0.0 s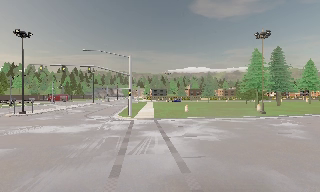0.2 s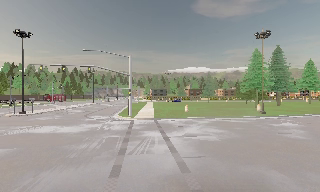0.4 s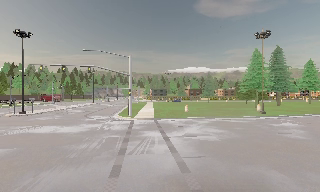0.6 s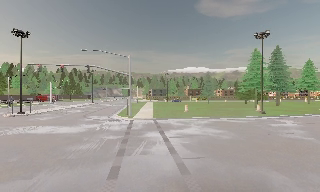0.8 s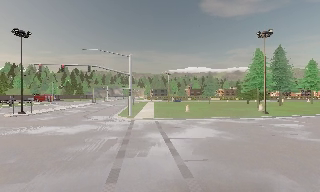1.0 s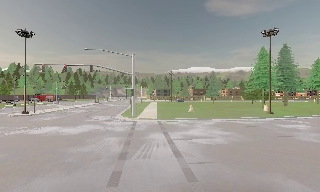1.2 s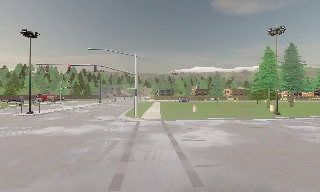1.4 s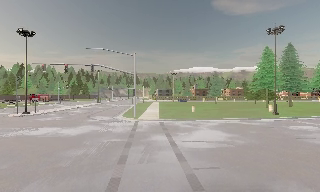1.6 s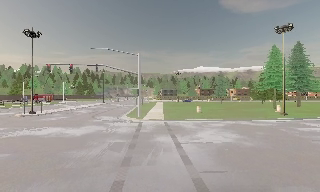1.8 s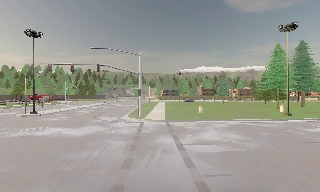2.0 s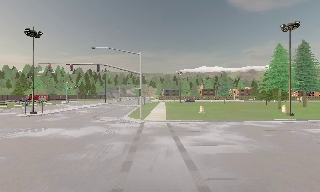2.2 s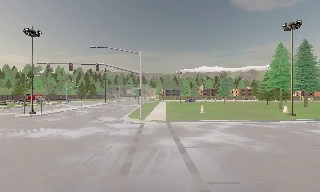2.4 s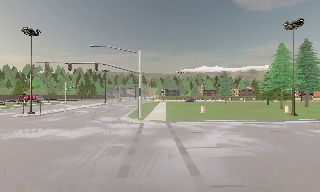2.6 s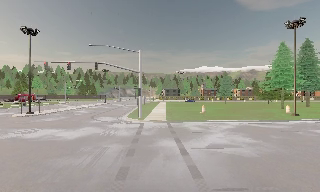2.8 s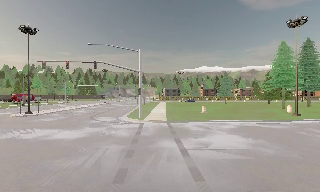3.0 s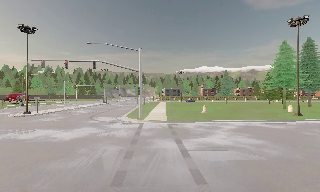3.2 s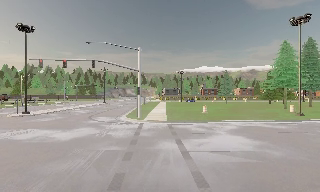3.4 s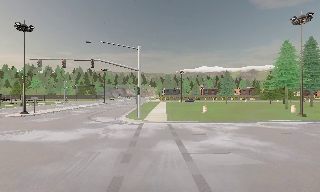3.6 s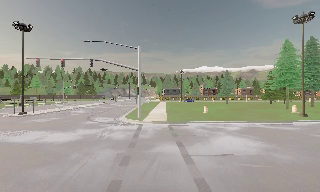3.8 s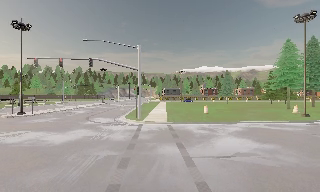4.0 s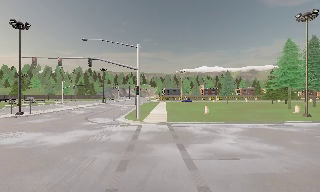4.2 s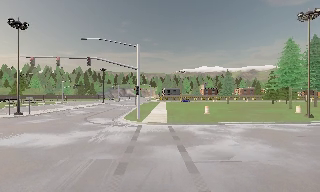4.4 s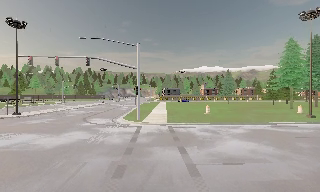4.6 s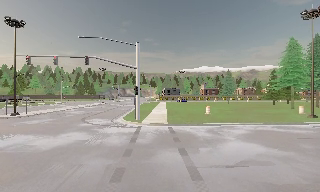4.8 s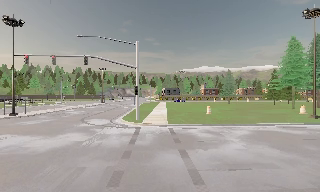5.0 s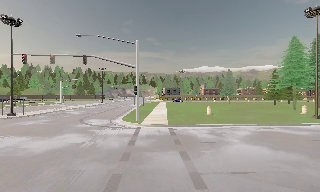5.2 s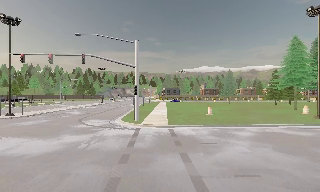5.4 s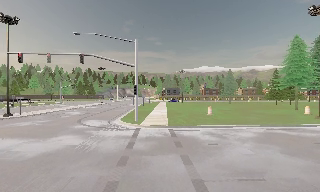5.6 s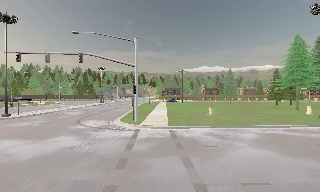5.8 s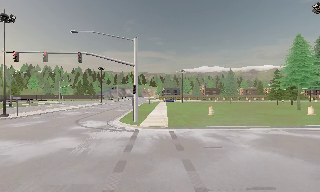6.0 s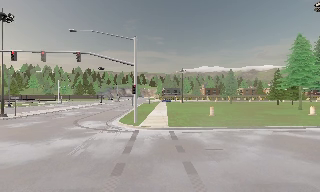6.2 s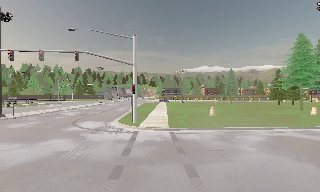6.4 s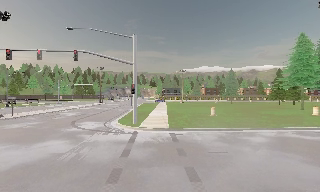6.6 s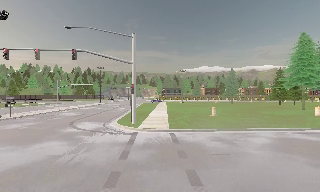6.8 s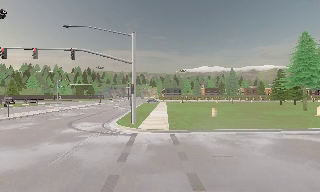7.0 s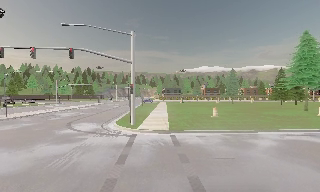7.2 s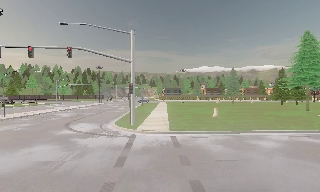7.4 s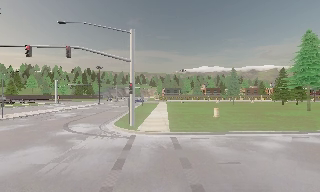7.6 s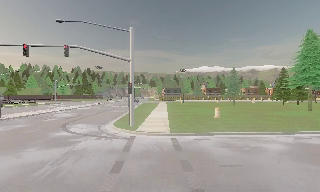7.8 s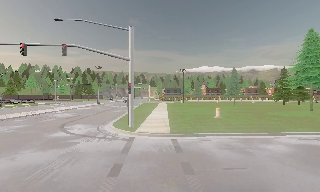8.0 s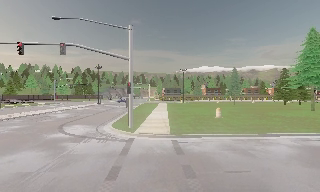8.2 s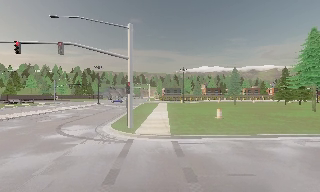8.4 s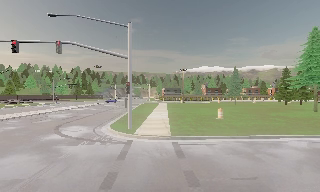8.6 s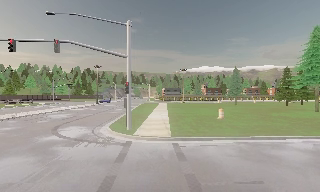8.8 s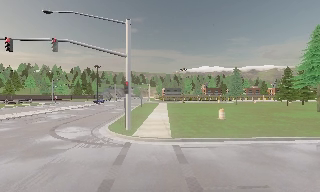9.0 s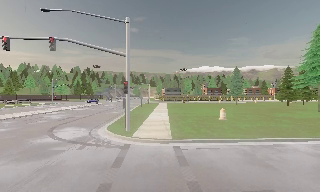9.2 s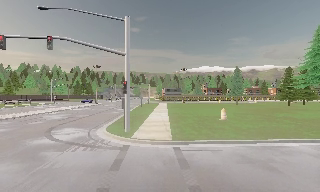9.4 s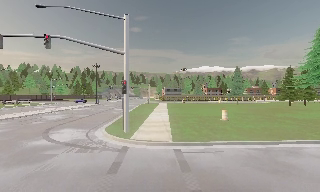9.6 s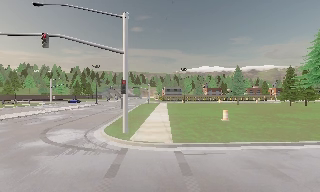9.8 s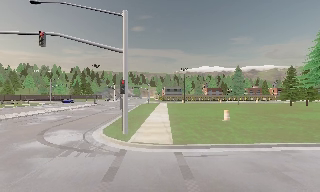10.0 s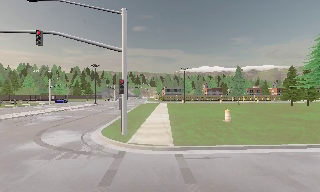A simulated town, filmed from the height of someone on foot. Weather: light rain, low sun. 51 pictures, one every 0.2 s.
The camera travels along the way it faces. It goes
forward.
0.0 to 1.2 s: The camera travels forward, about 1 m, so what stands in front looms larger. It gains speed.
1.2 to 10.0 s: The camera travels forward, about 10 m, so what stands in front looms larger.
The film runs forward here.
